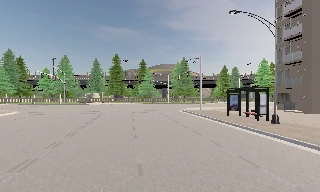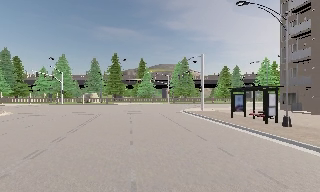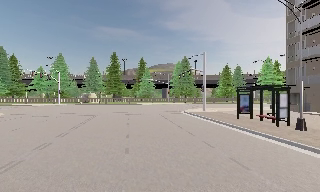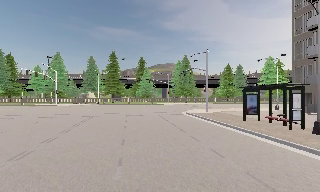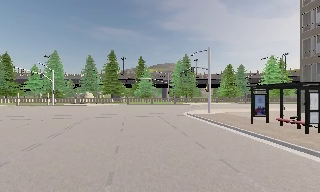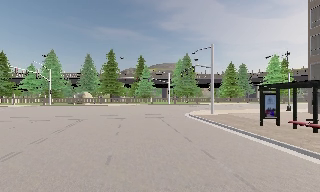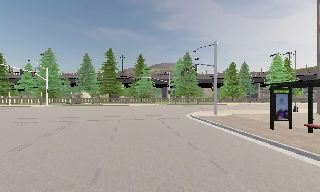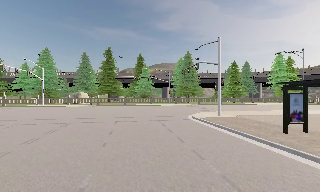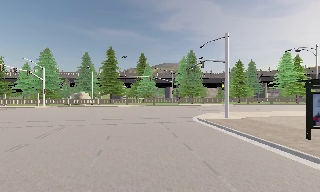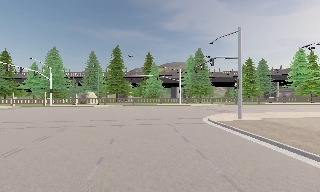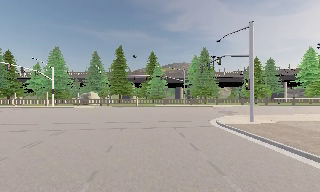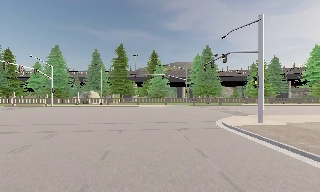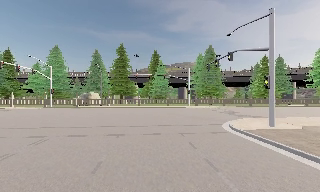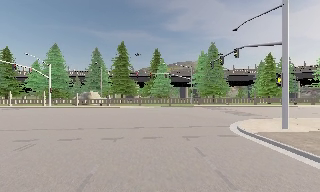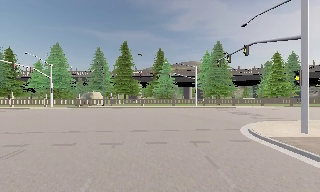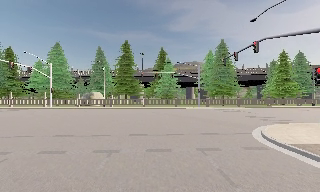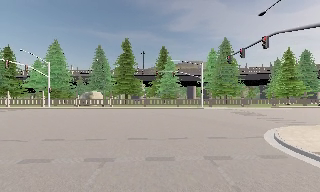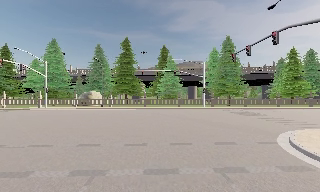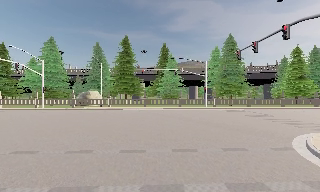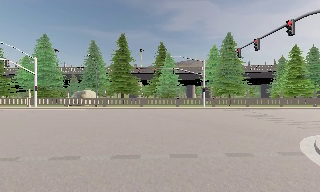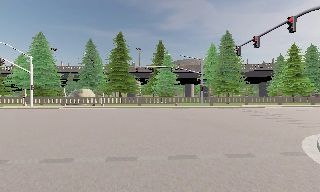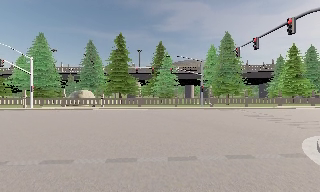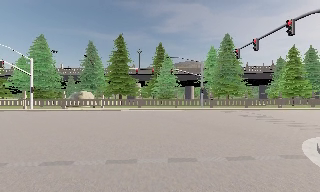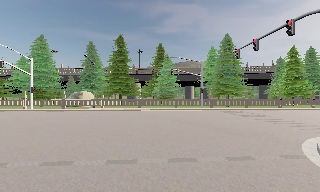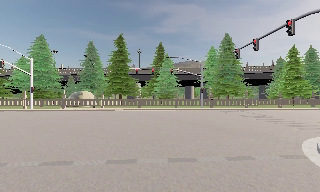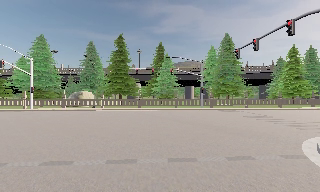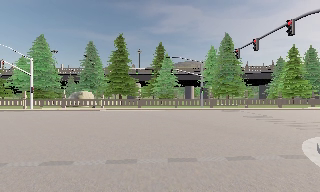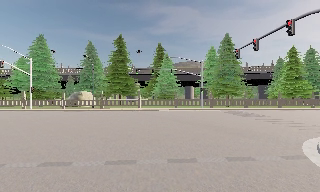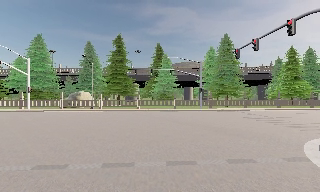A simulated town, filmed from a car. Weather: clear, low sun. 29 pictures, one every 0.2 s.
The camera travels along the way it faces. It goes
forward.
0.0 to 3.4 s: The camera travels forward, about 16 m, so what stands in front looms larger.
3.4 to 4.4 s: The camera travels forward, about 2 m, so what stands in front looms larger. It loses speed.
4.4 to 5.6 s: The camera shifts only a little, or ends up much as it began.
The film runs forward here.
